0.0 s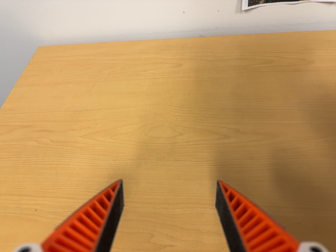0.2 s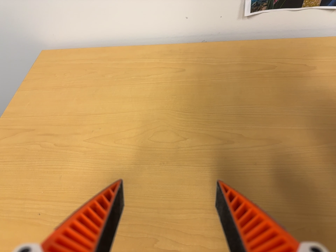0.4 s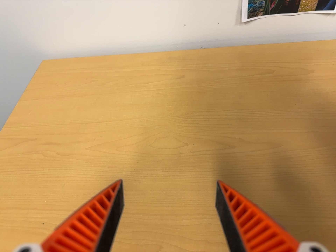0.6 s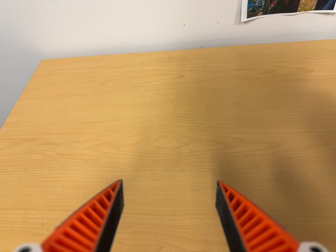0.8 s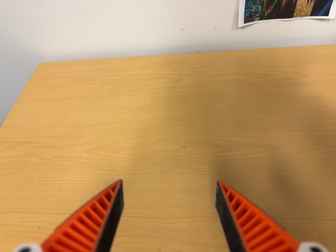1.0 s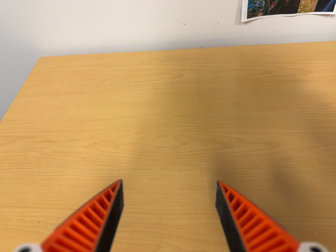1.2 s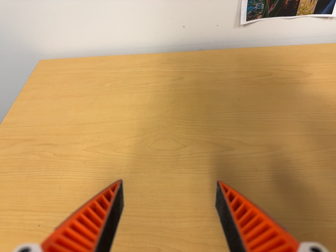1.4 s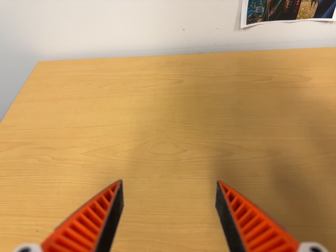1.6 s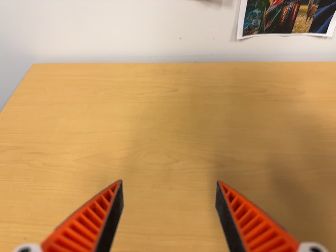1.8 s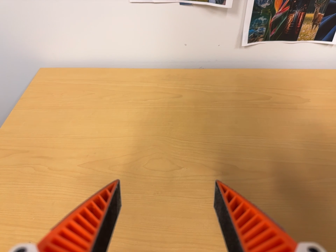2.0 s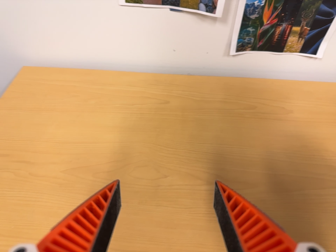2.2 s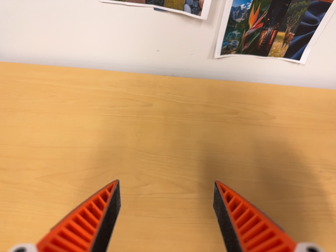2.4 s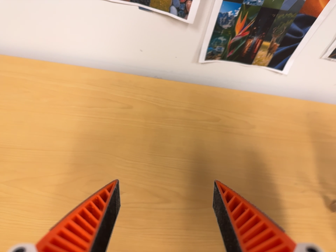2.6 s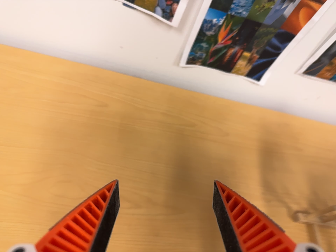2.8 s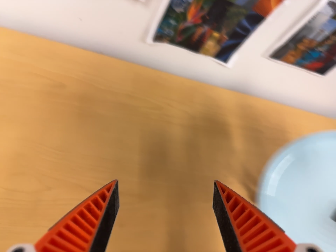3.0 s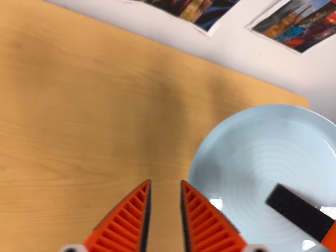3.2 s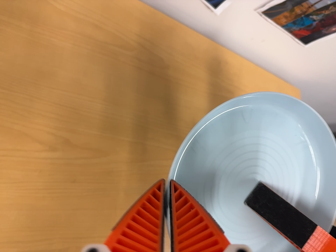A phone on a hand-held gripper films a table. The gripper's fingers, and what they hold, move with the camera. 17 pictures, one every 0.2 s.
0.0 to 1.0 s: The camera shifts only a little, or ends up much as it began.
1.0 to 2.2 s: The camera travels toward the top of its view, about 8 cm, so close, fixed things drift downward.
2.2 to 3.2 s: The camera swings to its right by about 30 degrees, and the scene slides to the left. It travels toward the top of its view and forward, about 14 cm. Its aim tips toward the bottom of its view by about 25 degrees. It rolls about its line of sight by about 15 degrees, and the scene rotates clockwise.
The film runs backward here.
